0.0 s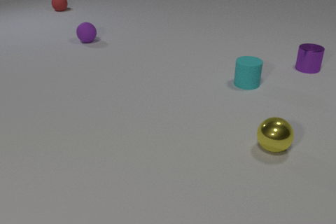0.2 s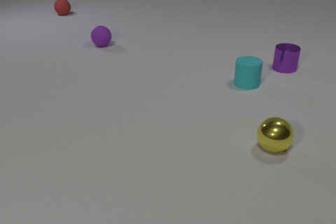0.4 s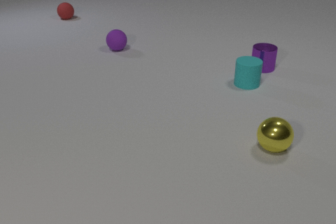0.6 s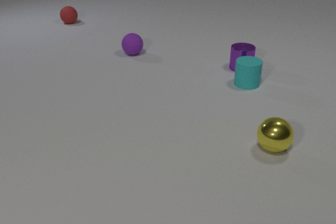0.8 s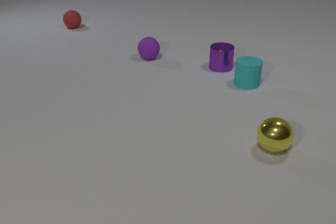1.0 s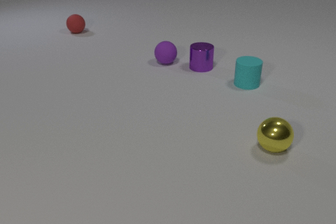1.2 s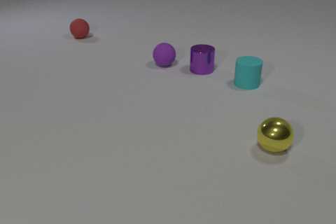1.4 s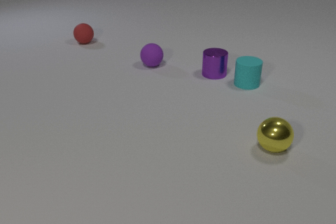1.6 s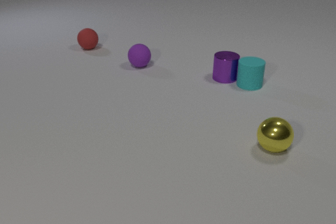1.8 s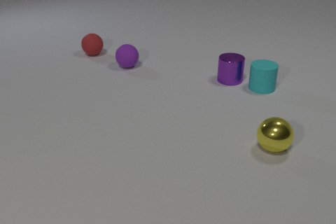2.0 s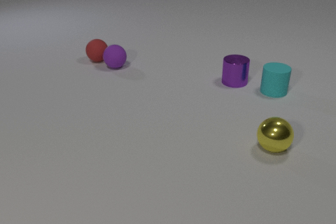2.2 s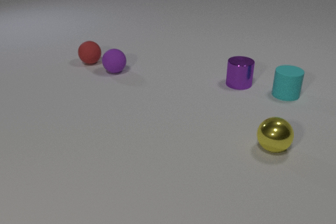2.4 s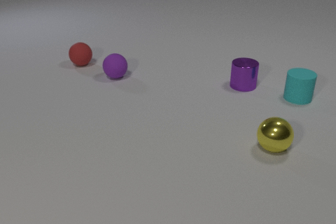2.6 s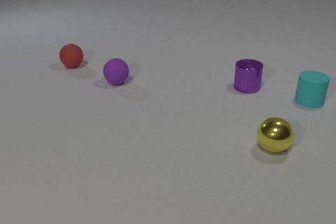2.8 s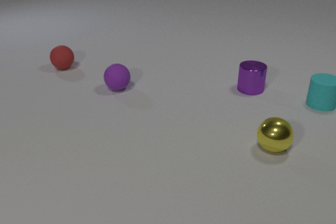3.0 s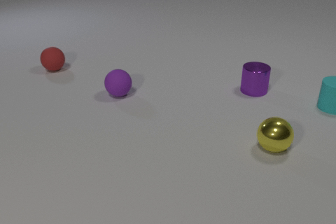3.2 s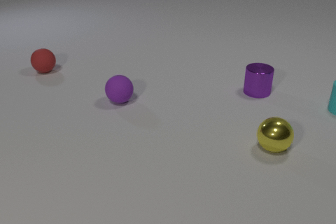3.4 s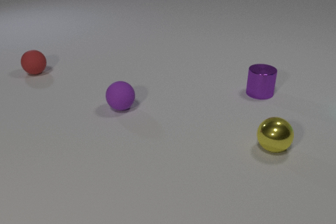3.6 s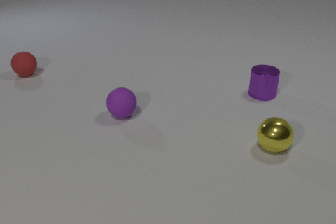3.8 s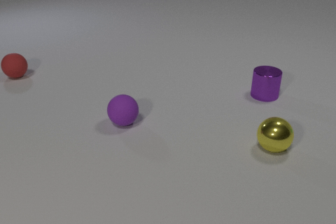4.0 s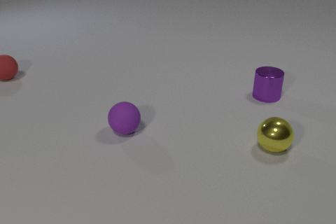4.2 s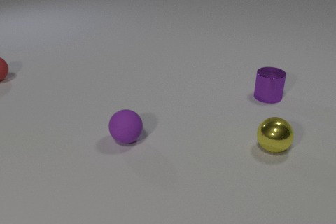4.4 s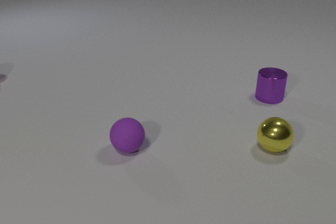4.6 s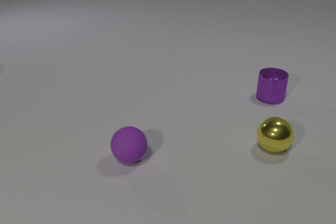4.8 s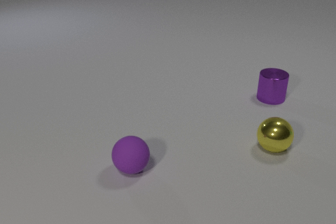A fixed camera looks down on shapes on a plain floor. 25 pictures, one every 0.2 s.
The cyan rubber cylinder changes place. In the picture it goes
to the right.
The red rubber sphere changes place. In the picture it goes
toward the camera.
0.0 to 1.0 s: The purple rubber sphere rolls to the right and toward the camera. The purple metal cylinder slides to the left. The red rubber sphere rolls toward the camera.
1.0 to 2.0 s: The purple rubber sphere rolls to the left. The purple metal cylinder slides to the right and toward the camera. The red rubber sphere rolls toward the camera. The cyan rubber cylinder slides to the right. The purple rubber sphere and the purple metal cylinder collide. The purple metal cylinder and the cyan rubber cylinder collide.
2.0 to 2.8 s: The purple rubber sphere rolls toward the camera. The purple metal cylinder slides to the right and toward the camera. The red rubber sphere rolls to the left. The cyan rubber cylinder slides to the right. The purple rubber sphere and the red rubber sphere collide.
2.8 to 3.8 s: The purple rubber sphere rolls toward the camera. The purple metal cylinder slides to the right and toward the camera. The red rubber sphere rolls to the left. The cyan rubber cylinder slides to the right, leaves at the right edge.
3.8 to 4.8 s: The purple rubber sphere rolls toward the camera. The purple metal cylinder slides to the right. The red rubber sphere rolls to the left, leaves at the left edge.
How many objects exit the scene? 2.
What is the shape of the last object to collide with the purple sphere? sphere.
How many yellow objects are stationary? 1.
